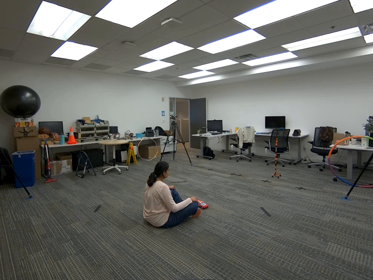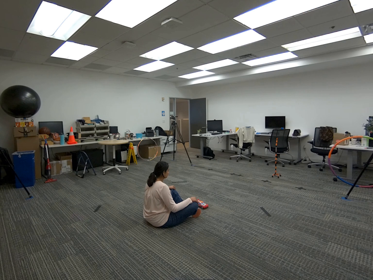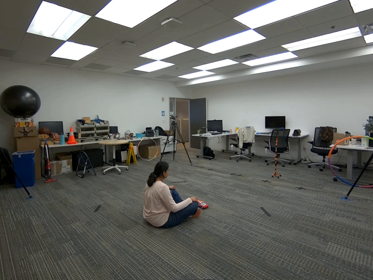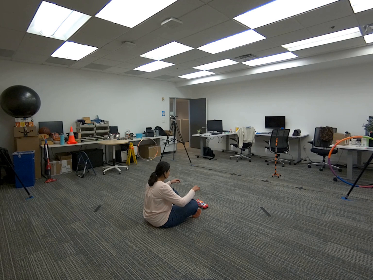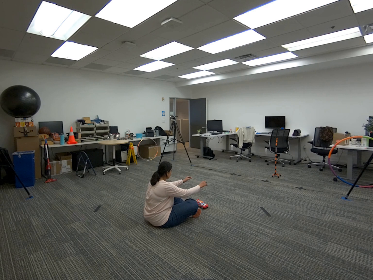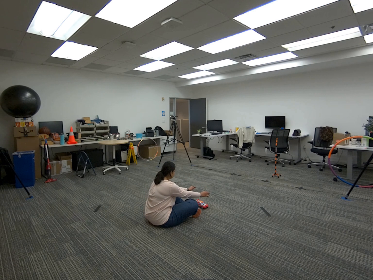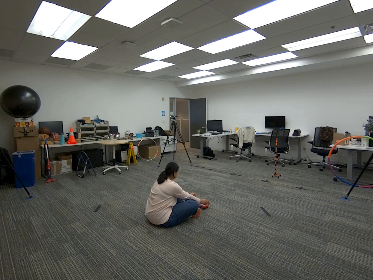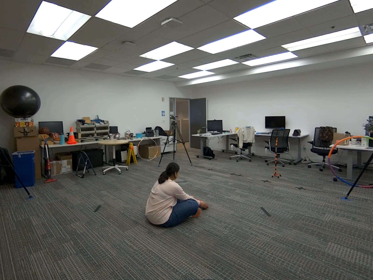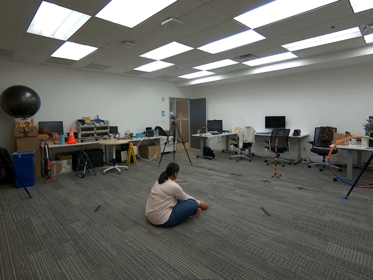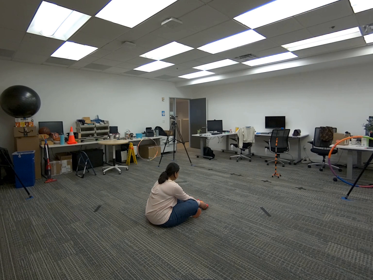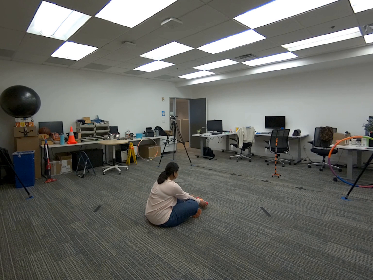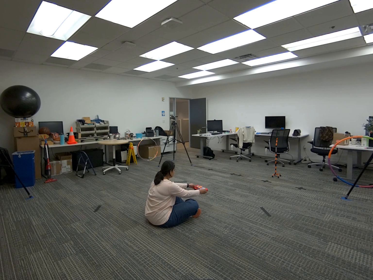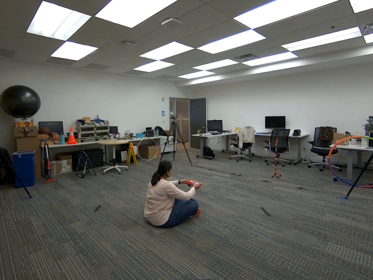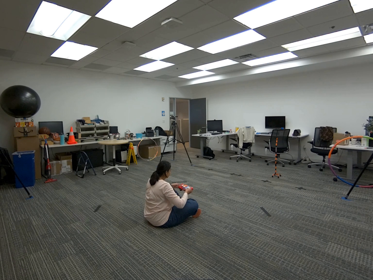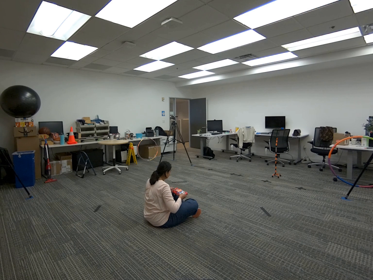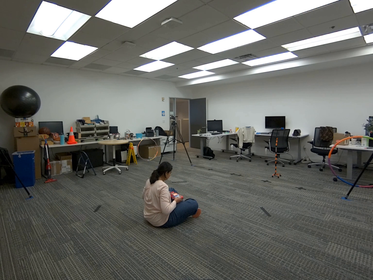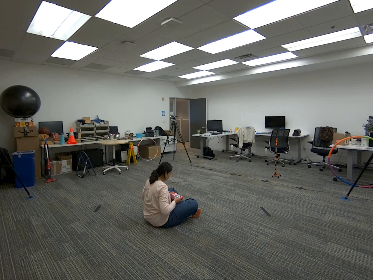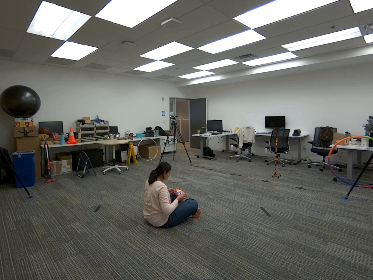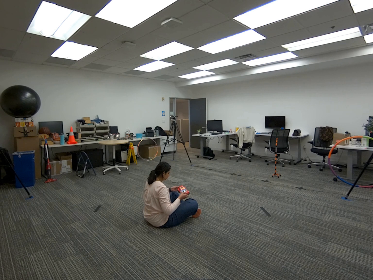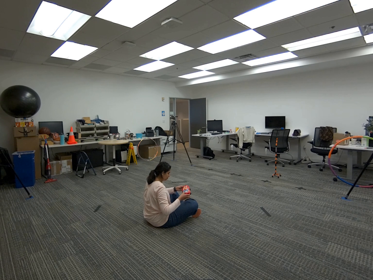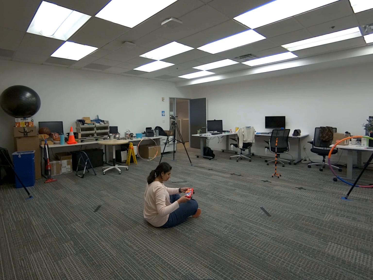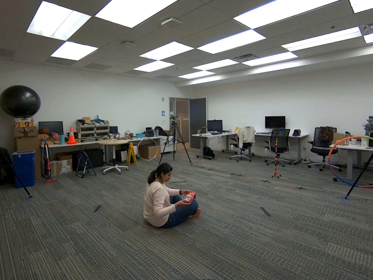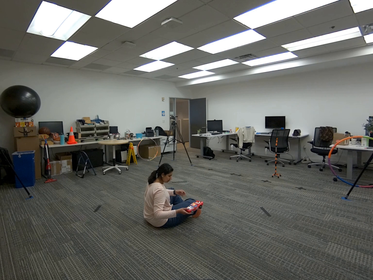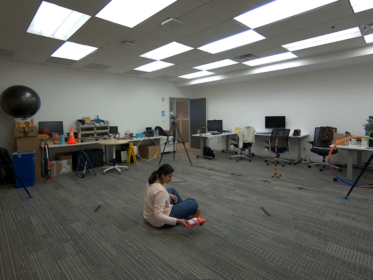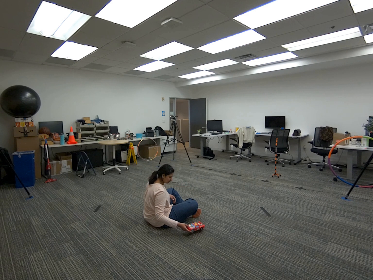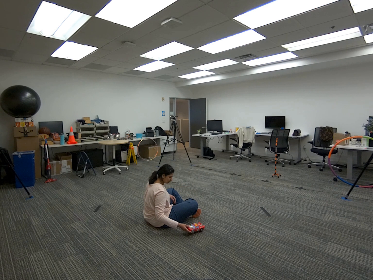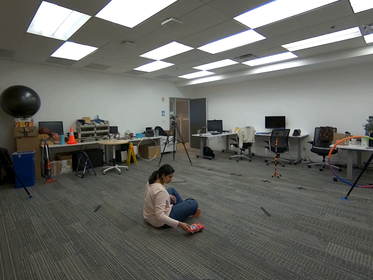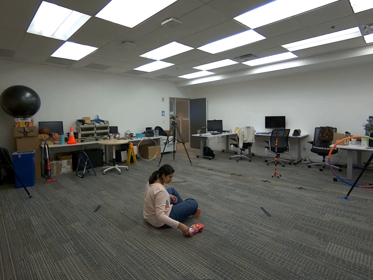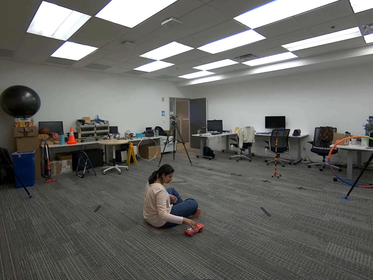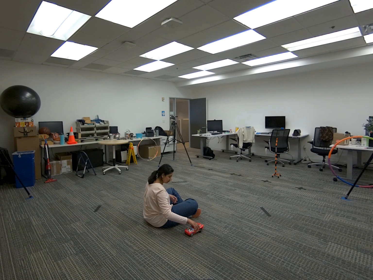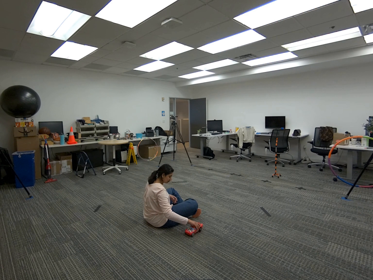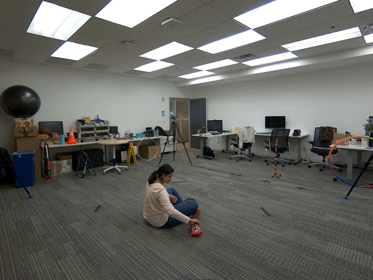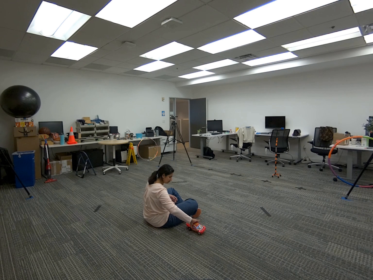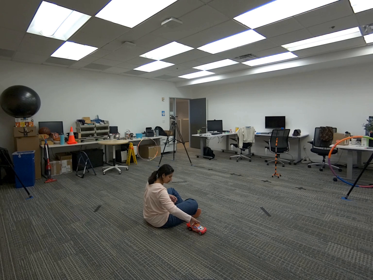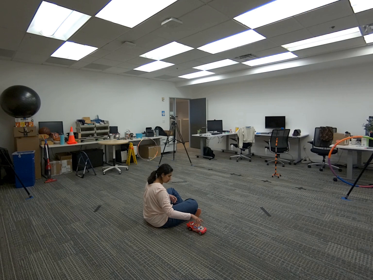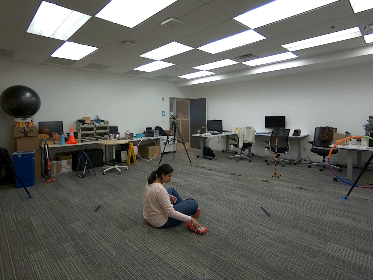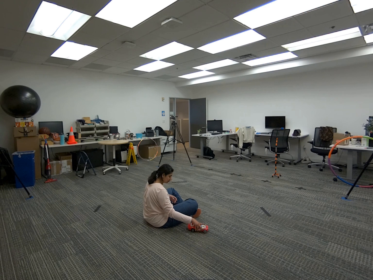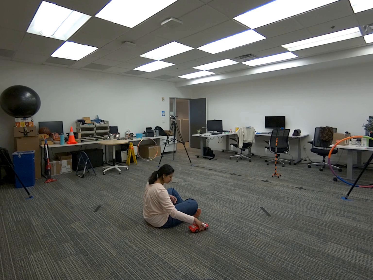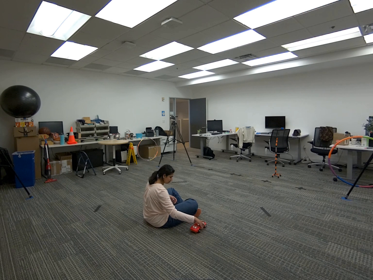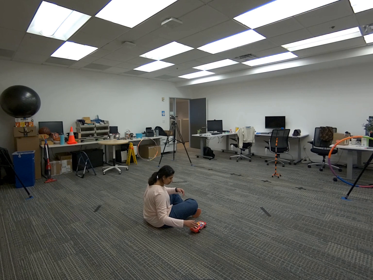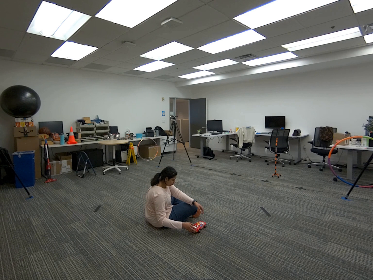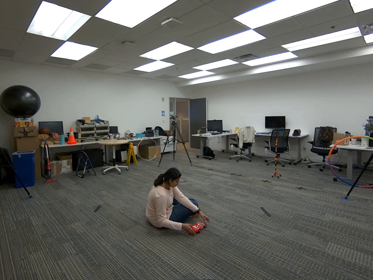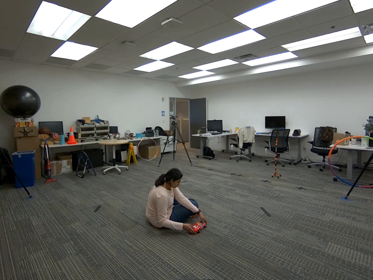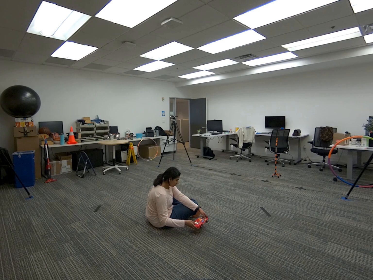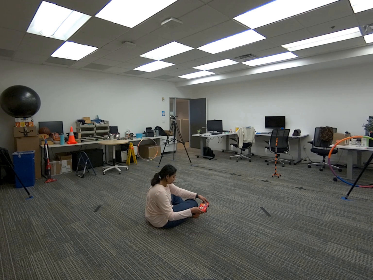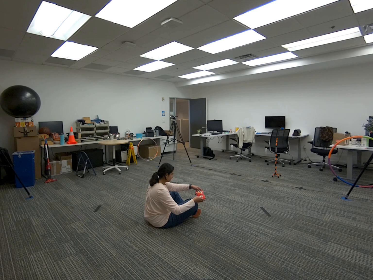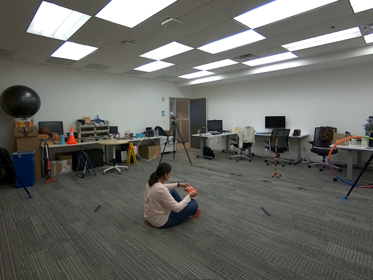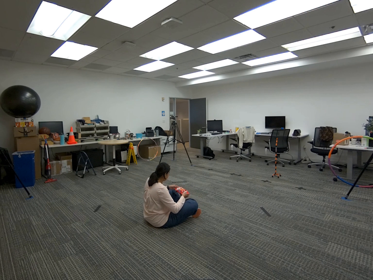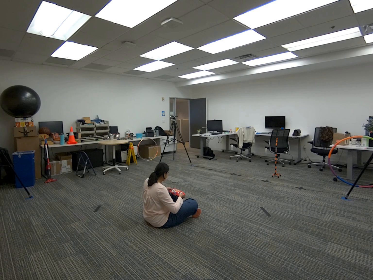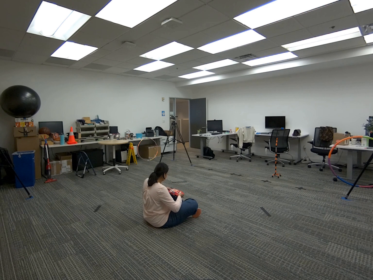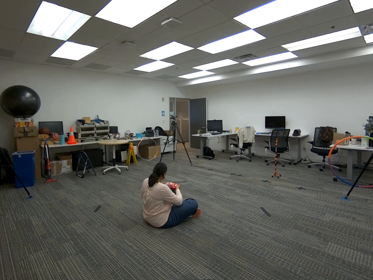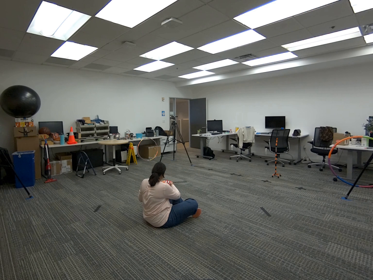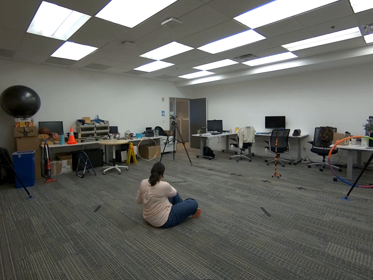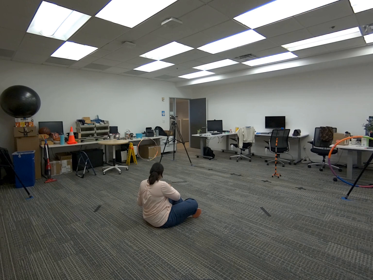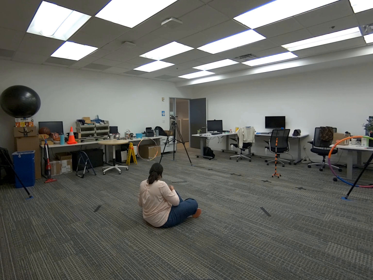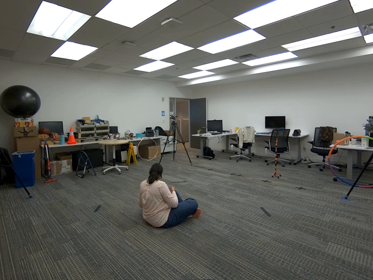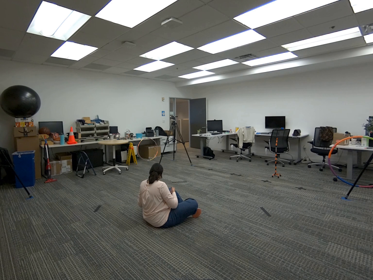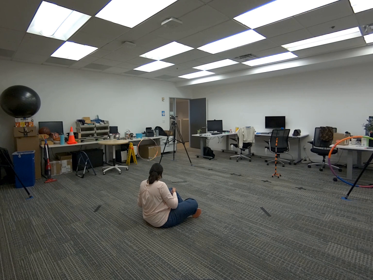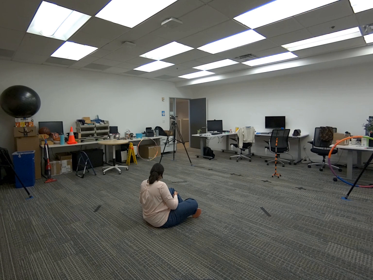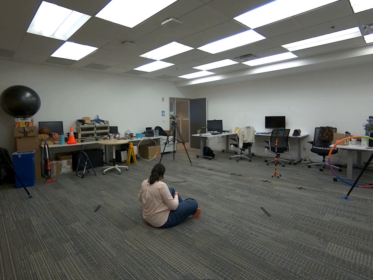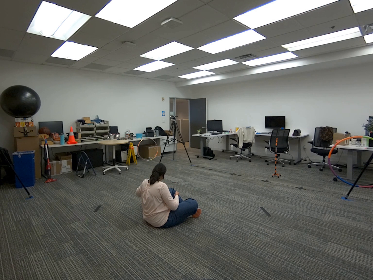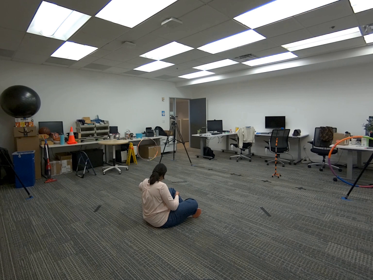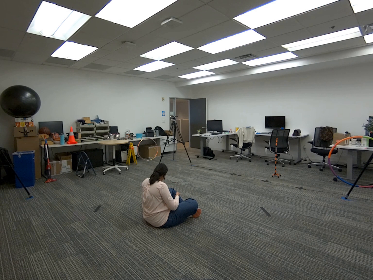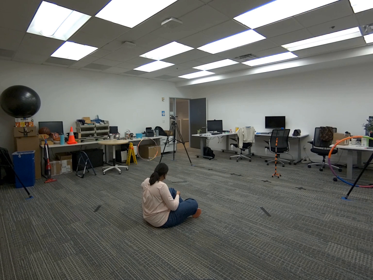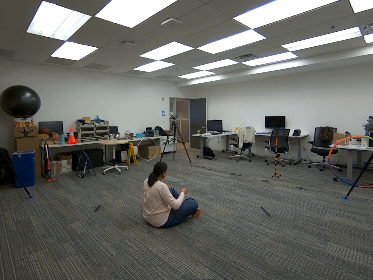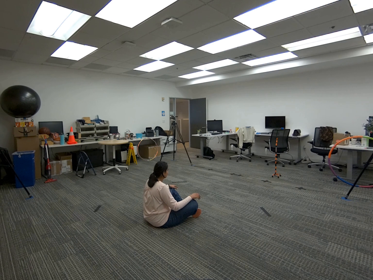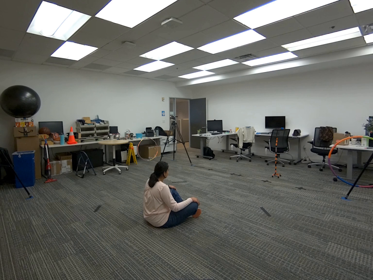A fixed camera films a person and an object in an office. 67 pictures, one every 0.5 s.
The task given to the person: Start with you already sitting on ground, reach over to pick up the car on the ground with both hands, bring it over your legs and put the car on your other side. Then reach back to pick up the car with both hands and bring it to your other side.
